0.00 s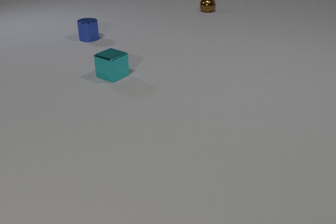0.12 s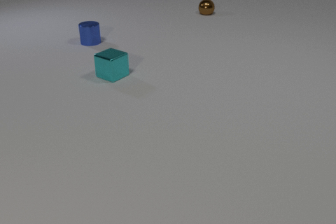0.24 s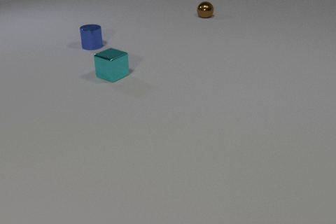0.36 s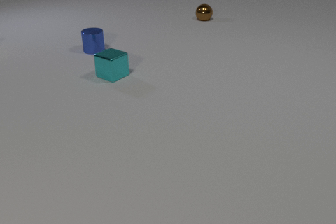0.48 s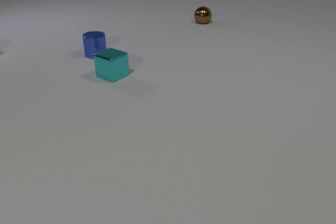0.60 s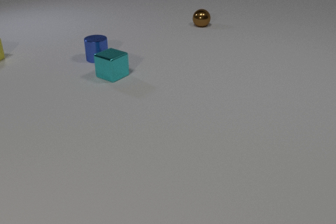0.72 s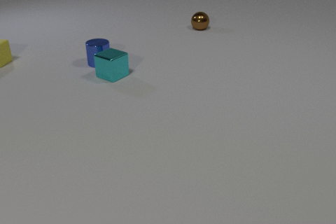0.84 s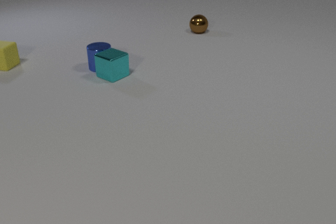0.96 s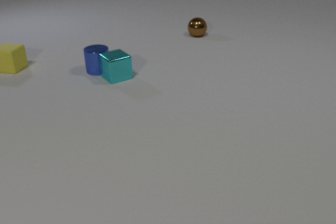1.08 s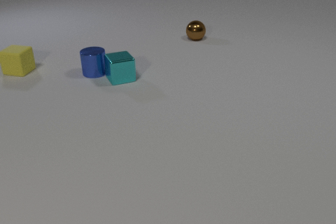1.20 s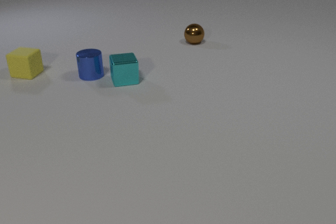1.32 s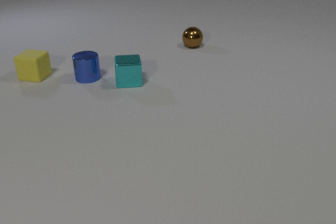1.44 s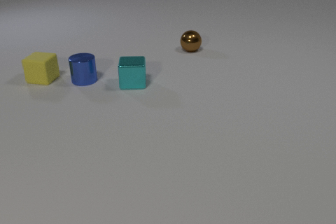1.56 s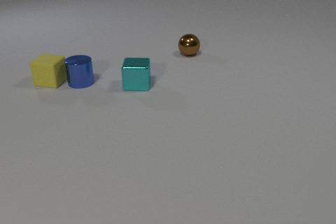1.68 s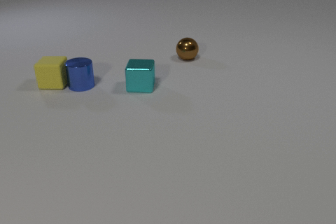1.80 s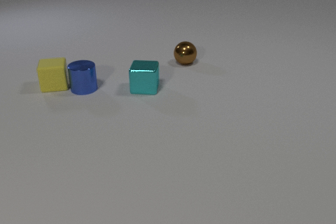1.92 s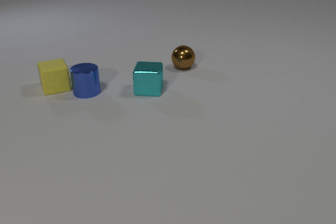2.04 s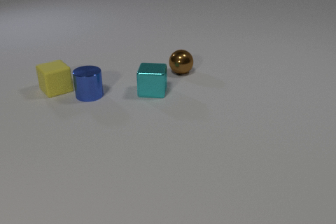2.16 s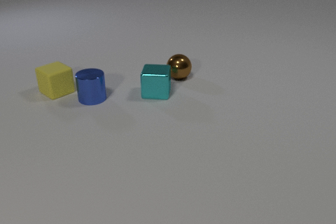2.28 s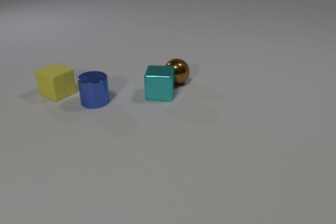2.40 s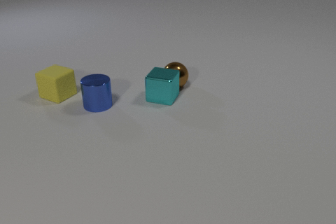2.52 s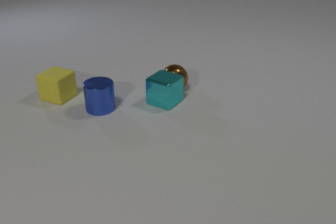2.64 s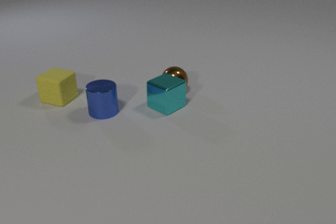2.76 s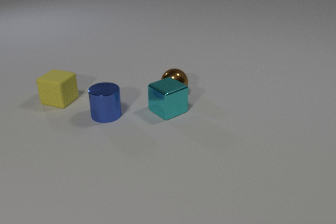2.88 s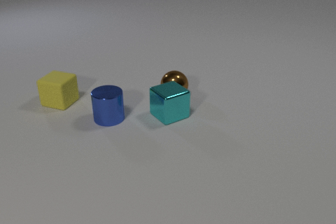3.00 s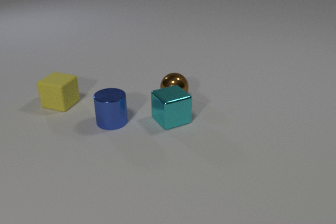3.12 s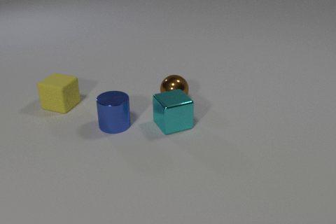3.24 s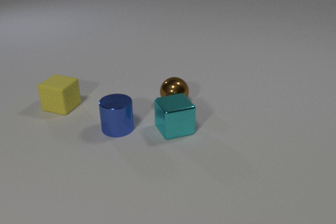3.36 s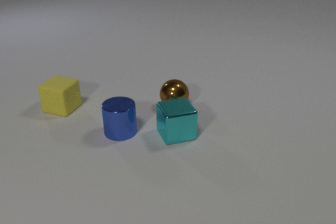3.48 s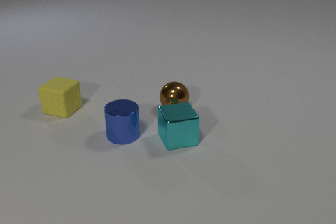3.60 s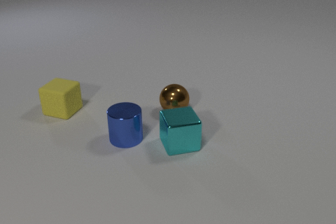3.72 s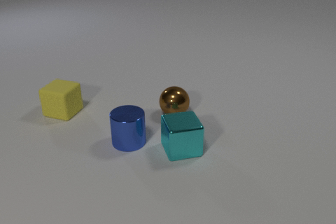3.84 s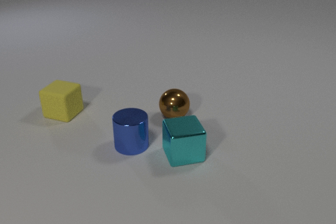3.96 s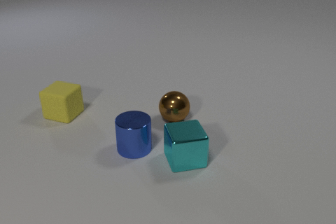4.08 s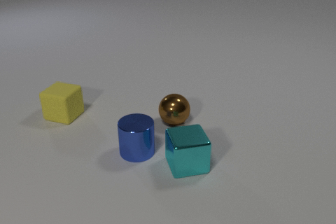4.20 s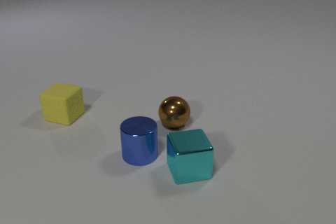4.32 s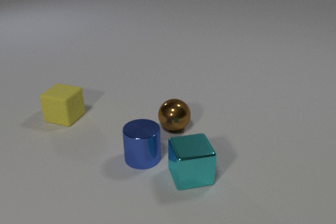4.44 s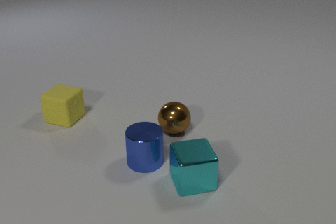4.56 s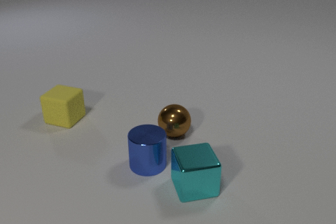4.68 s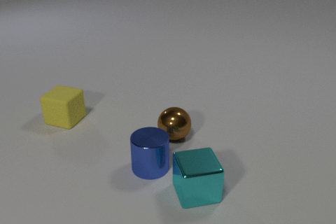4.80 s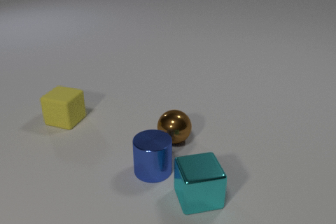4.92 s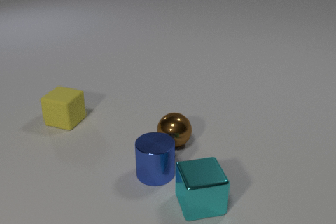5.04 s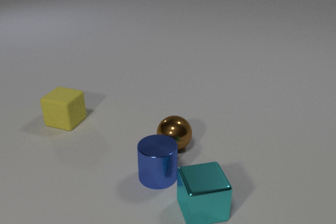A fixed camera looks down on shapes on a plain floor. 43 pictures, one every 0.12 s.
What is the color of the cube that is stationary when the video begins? cyan.
What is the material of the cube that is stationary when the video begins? metal.
How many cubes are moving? 2.
0.00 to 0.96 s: The blue metal cylinder slides toward the camera. The cyan metal cube spins so that its near face slides to the left, clockwise seen from above. The yellow rubber cube comes in at the left edge, slides toward the camera and to the right. The brown metal sphere rolls toward the camera. The blue metal cylinder and the cyan metal cube collide.
0.96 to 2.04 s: The blue metal cylinder slides toward the camera. The cyan metal cube slides toward the camera and to the right, spins clockwise seen from above by about 45 degrees, its near face sliding to the left. The yellow rubber cube slides toward the camera and to the right, spins counterclockwise seen from above by about 45 degrees, its near face sliding to the right. The brown metal sphere rolls toward the camera. The blue metal cylinder and the yellow rubber cube collide.
2.04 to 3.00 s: The blue metal cylinder slides toward the camera. The cyan metal cube slides toward the camera, spins so that its near face slides to the left, clockwise seen from above. The yellow rubber cube slides toward the camera, spins so that its near face slides to the right, counterclockwise seen from above. The brown metal sphere rolls toward the camera. The cyan metal cube and the brown metal sphere collide.
3.00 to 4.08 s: The blue metal cylinder slides toward the camera and to the right. The cyan metal cube slides toward the camera. The yellow rubber cube slides toward the camera. The brown metal sphere rolls toward the camera.
4.08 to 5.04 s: The blue metal cylinder slides toward the camera and to the right. The cyan metal cube slides toward the camera. The yellow rubber cube slides toward the camera. The brown metal sphere rolls toward the camera.
